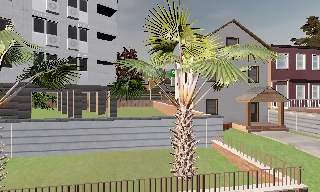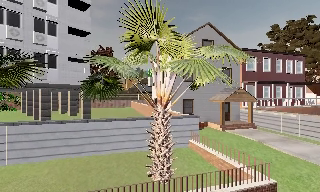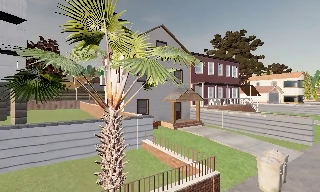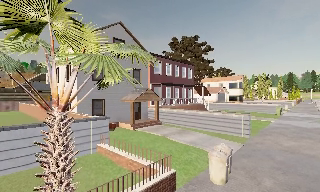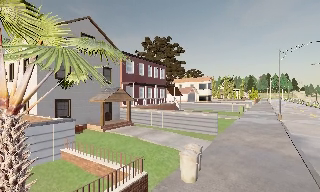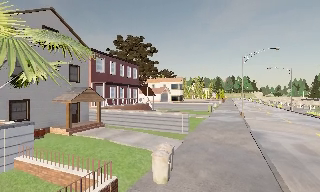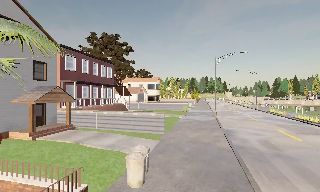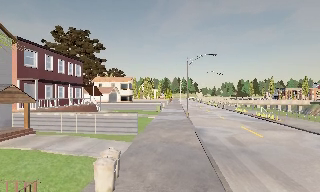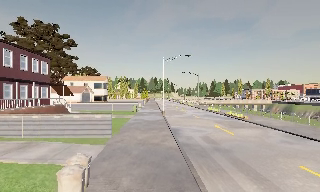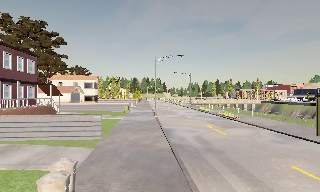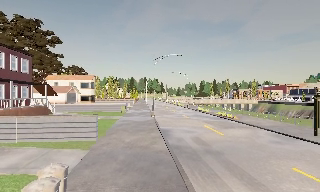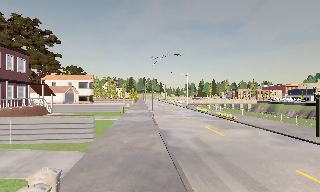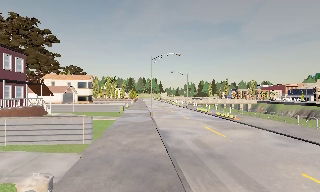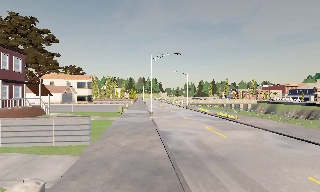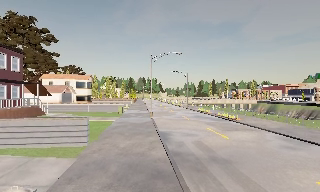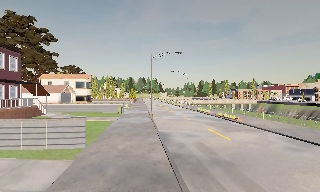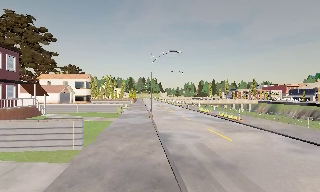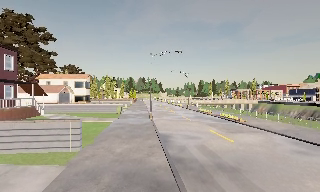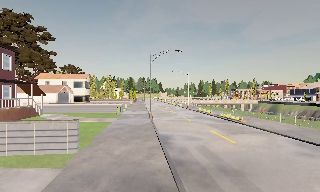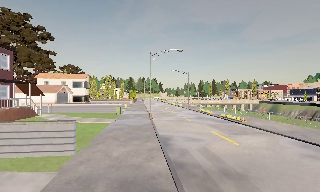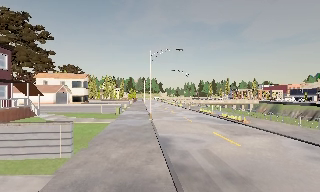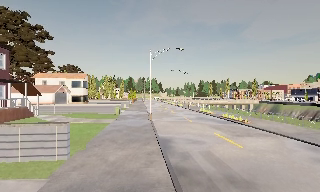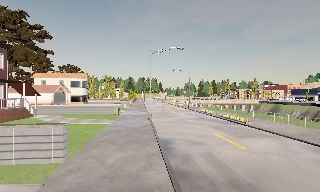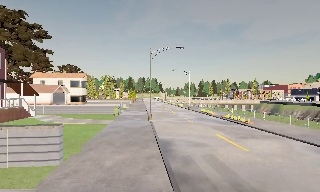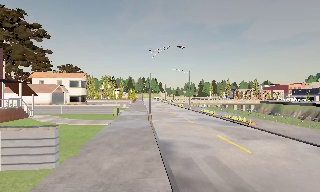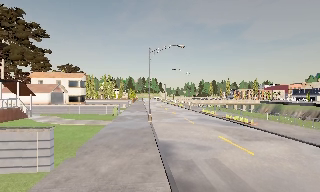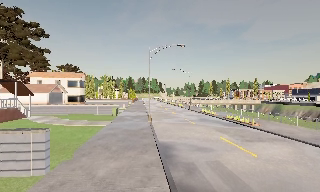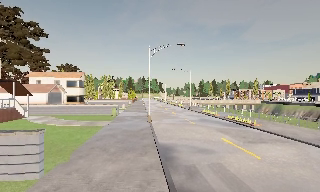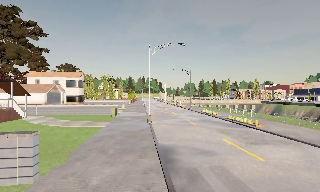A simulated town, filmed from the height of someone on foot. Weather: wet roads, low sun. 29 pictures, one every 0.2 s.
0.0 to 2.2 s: The camera pans to its right, which is clockwise from overhead, by about 90 degrees. It travels forward, about 2 m.
2.2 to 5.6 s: The camera travels forward, about 4 m, so what stands in front looms larger.
The film runs forward here.
